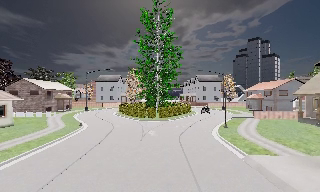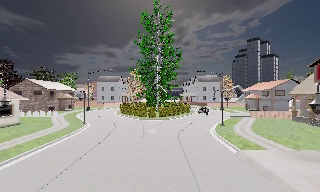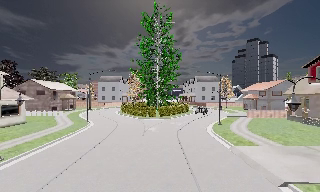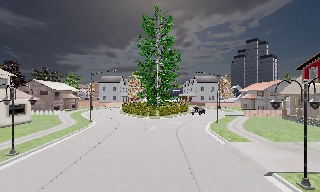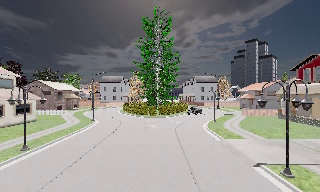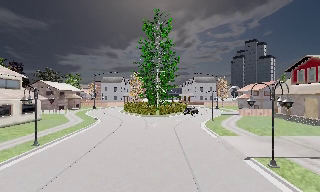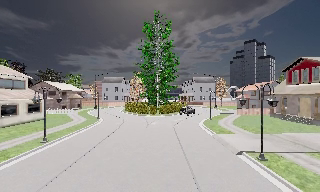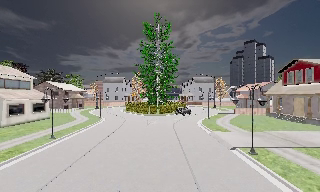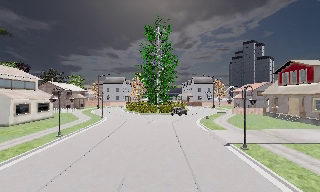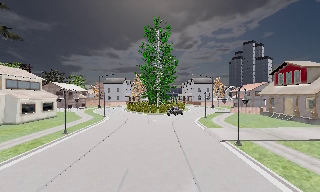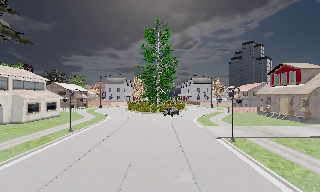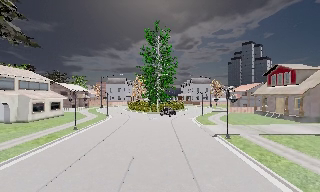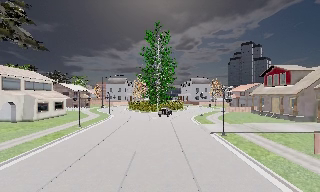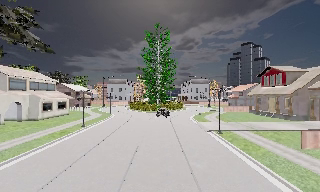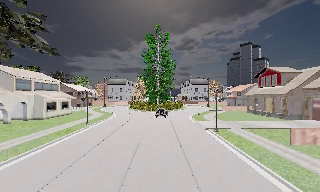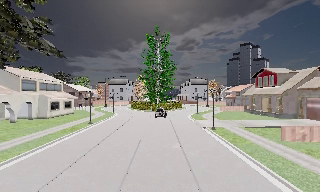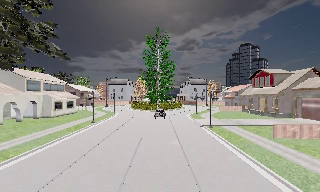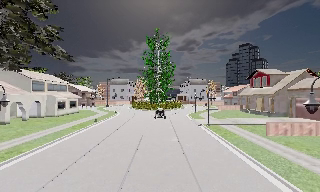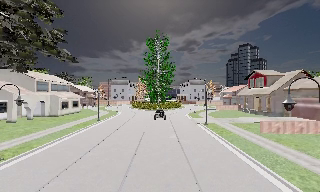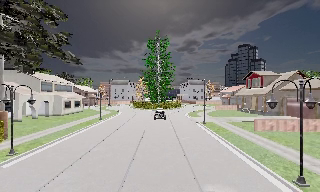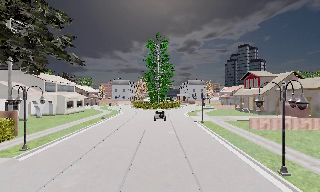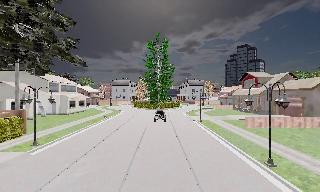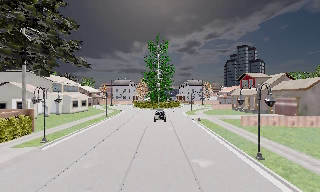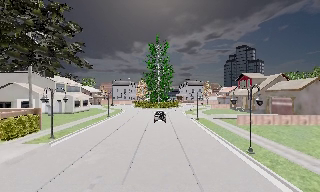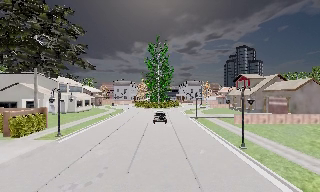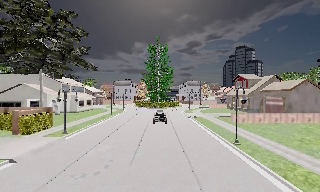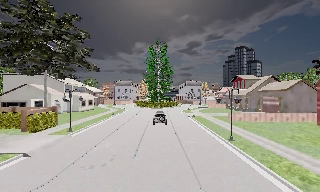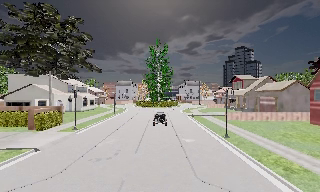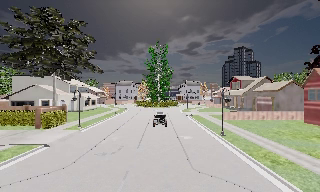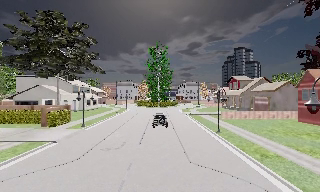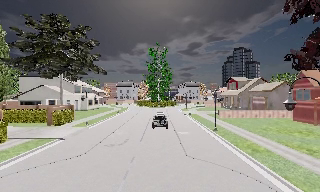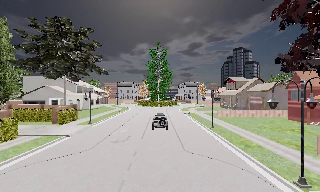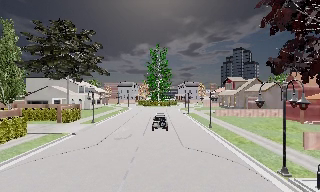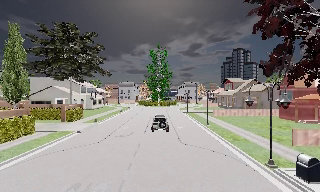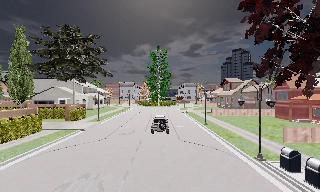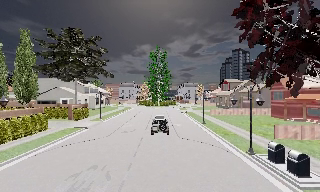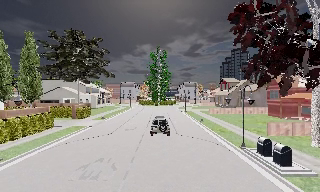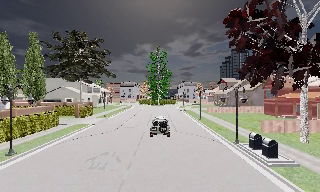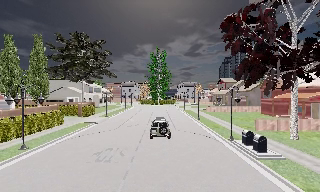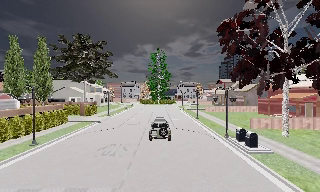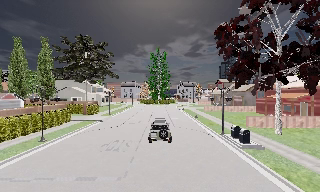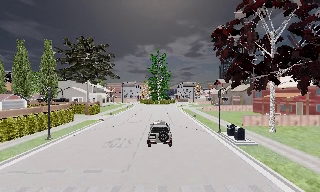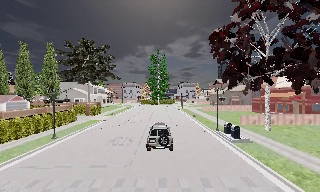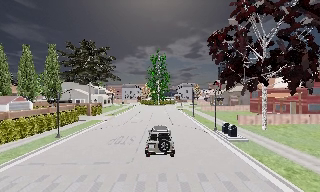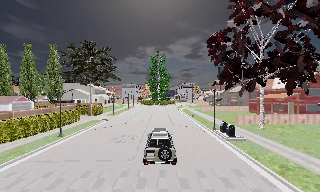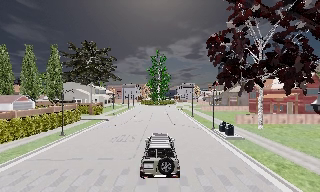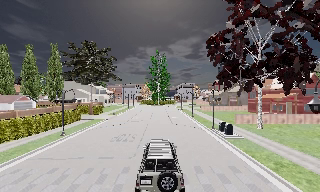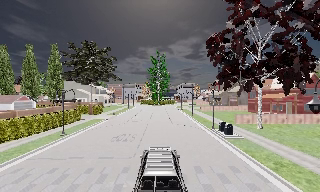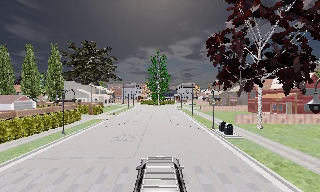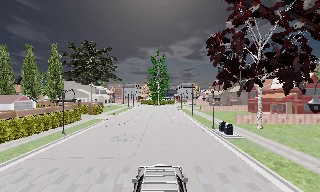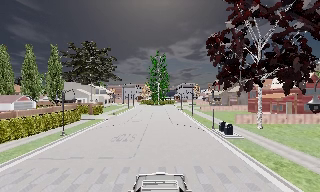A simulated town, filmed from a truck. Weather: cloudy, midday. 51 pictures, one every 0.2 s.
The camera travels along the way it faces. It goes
backward.
0.0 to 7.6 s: The camera travels backward, about 40 m, so what stands in front gets smaller.
7.6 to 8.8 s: The camera travels backward, about 4.5 m, so what stands in front gets smaller. It loses speed.
8.8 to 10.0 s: The camera shifts only a little, or ends up much as it began.
The film runs backward here.
